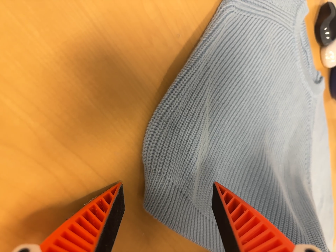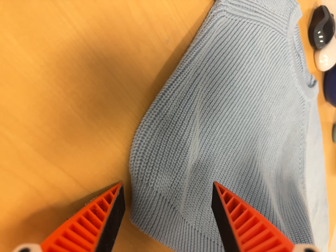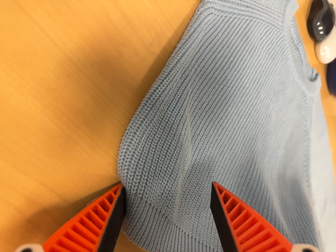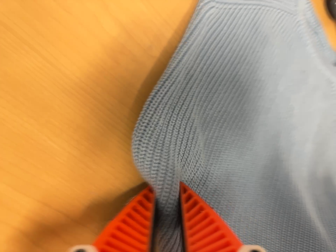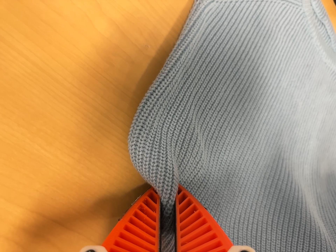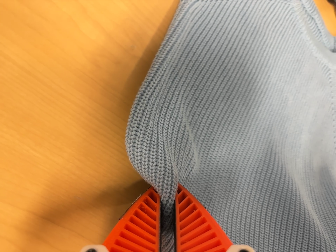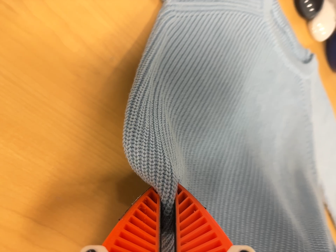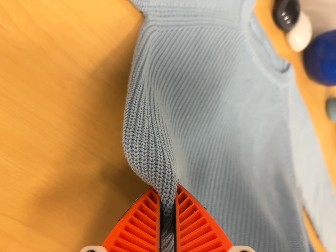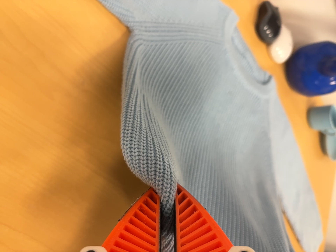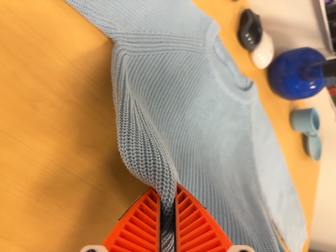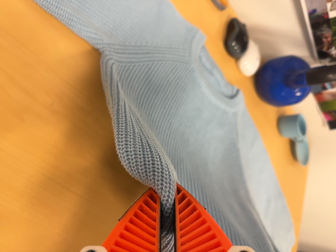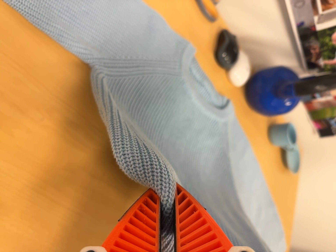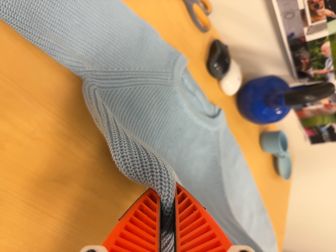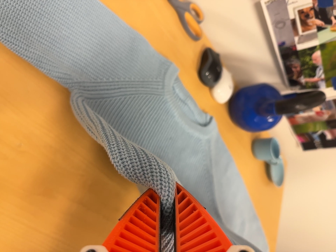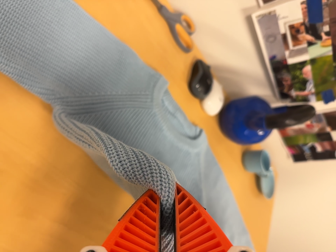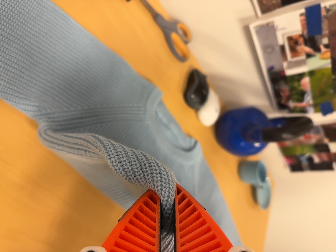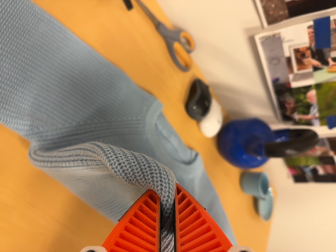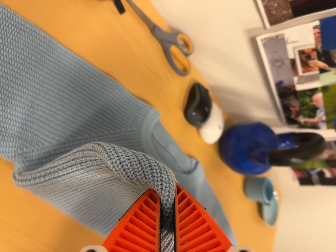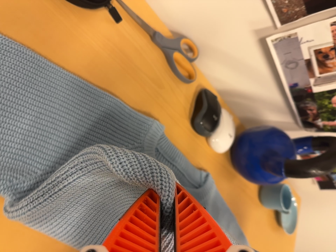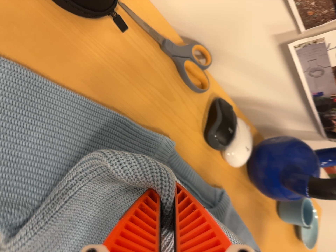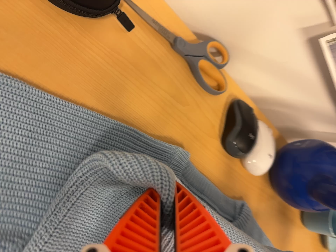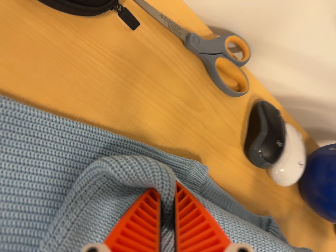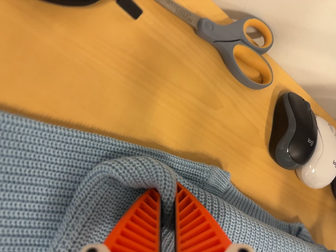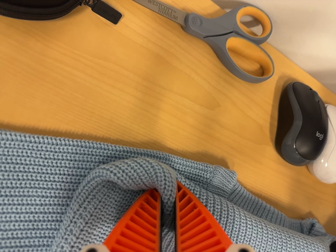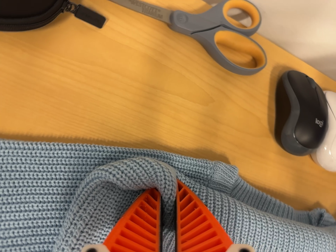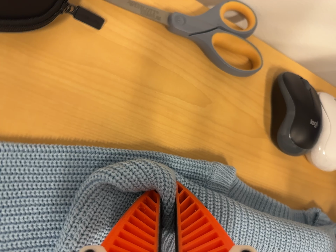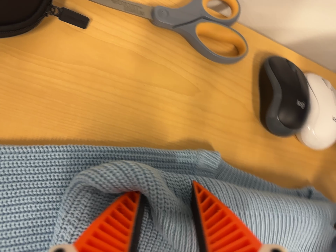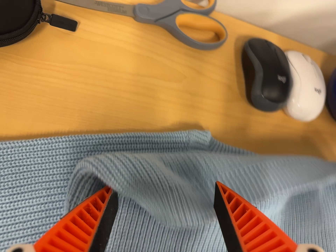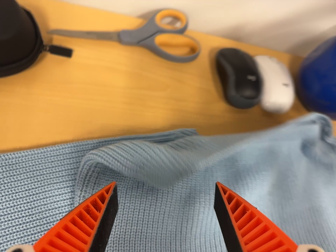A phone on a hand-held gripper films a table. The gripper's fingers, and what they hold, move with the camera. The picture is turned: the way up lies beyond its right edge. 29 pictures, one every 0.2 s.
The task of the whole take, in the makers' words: fold up.
0.0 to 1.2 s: The camera travels to its right, about 8 cm. It rolls about its line of sight by about 10 degrees, and the scene rotates counterclockwise.
1.2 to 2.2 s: The camera travels backward and to its right, about 9 cm, so what stands in front gets smaller.
2.2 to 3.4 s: The camera travels toward the top of its view, forward and to its right, about 14 cm, so close, fixed things drift downward.
3.4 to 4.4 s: The scene slides to the right, as the camera pans about 15 degrees to its left. It travels forward and toward the top of its view, about 20 cm, so what stands in front looms larger.
4.4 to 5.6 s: The camera travels to its right, backward and toward the bottom of its view, about 10 cm. It rolls about its line of sight by about 25 degrees, and the scene rotates counterclockwise.
The film runs forward here.
